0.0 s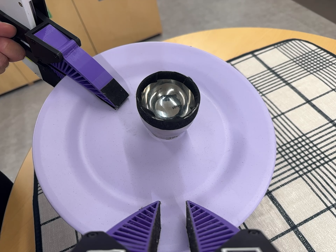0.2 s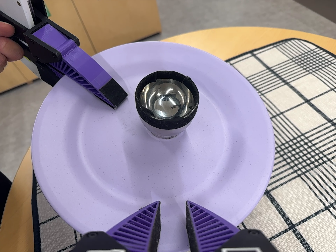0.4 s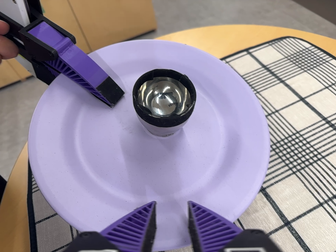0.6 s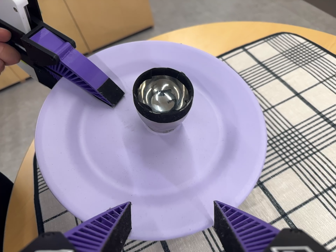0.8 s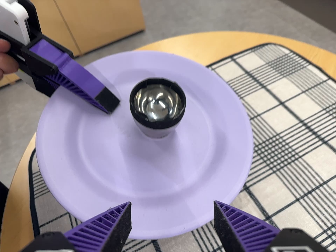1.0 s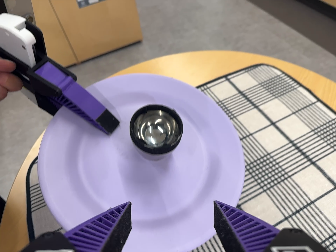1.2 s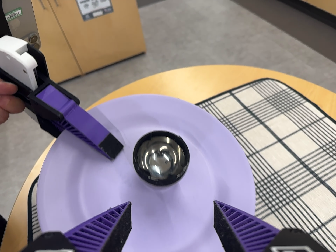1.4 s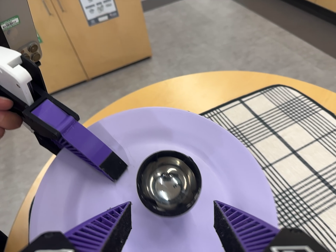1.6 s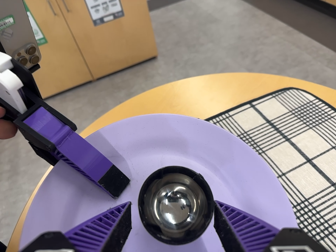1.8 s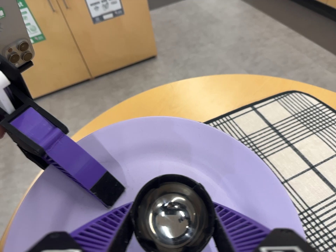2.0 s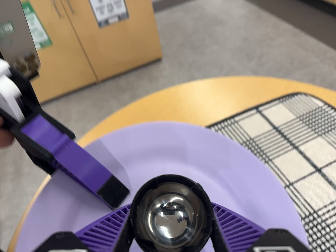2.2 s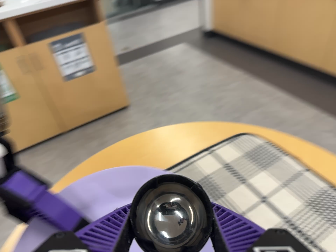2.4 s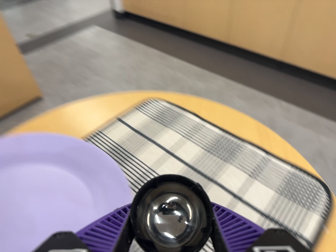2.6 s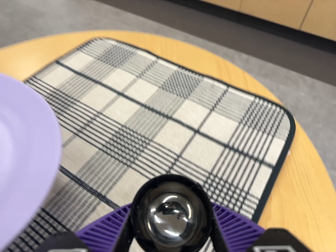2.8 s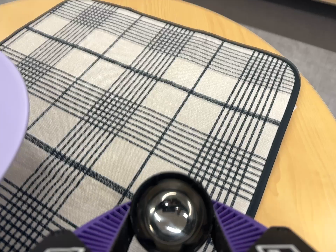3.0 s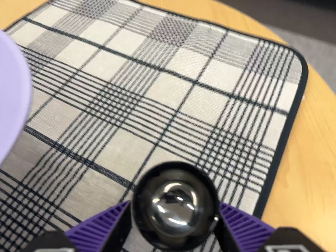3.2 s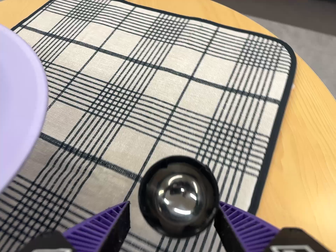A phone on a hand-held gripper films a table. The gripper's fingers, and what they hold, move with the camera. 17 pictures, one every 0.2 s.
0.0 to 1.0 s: The camera travels backward, about 6 cm, so what stands in front gets smaller.
1.0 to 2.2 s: The camera travels toward the top of its view, about 7 cm, so close, fixed things drift downward. Its aim tips toward the top of its view by about 15 degrees, and the scene shifts downward.
2.2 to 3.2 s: The scene slides to the left, as the camera pans about 25 degrees to its right. It travels toward the bottom of its view, forward and to its right, about 18 cm, so close, fixed things drift upward. Its aim tips toward the bottom of its view by about 15 degrees, and the scene shifts upward. It rolls about its line of sight by about 20 degrees, and the scene rotates counterclockwise.
The film runs forward here.
